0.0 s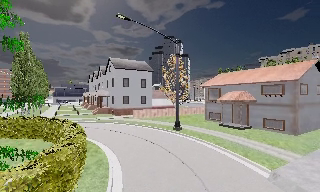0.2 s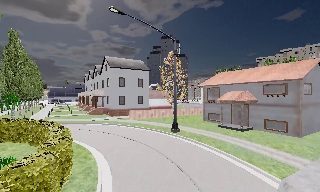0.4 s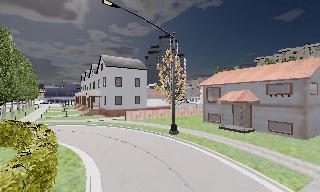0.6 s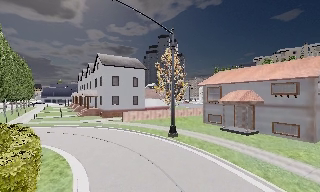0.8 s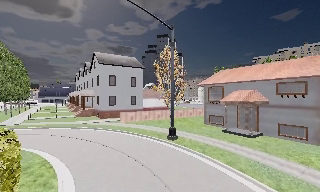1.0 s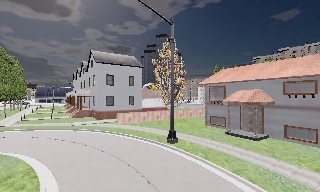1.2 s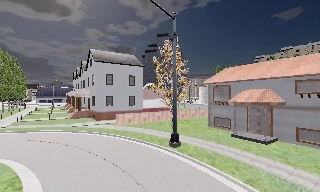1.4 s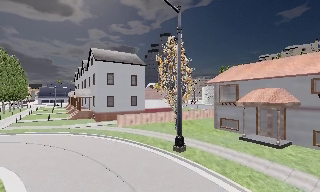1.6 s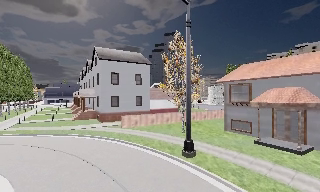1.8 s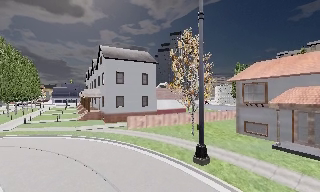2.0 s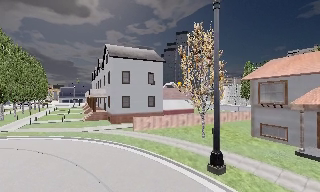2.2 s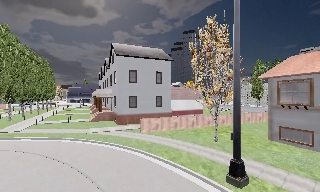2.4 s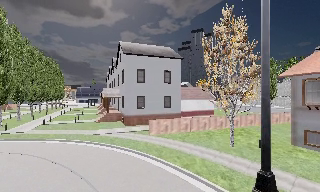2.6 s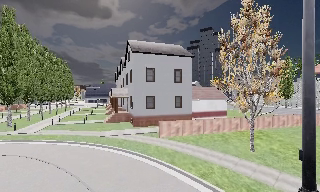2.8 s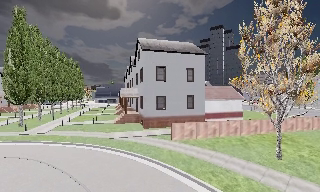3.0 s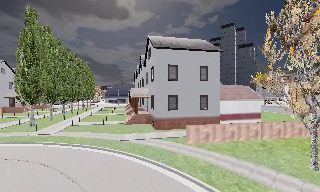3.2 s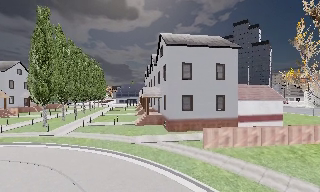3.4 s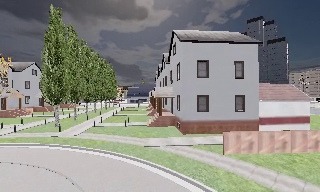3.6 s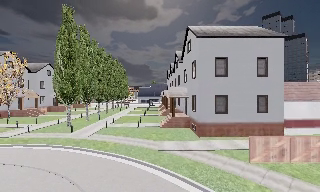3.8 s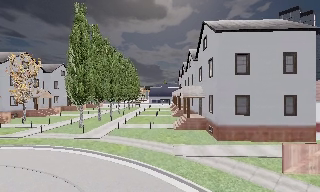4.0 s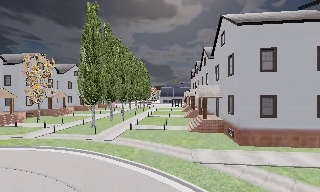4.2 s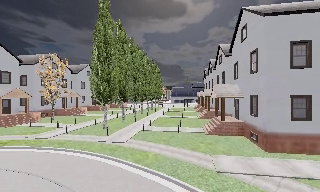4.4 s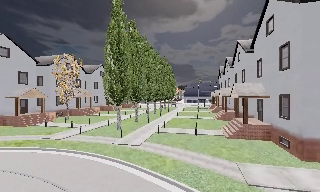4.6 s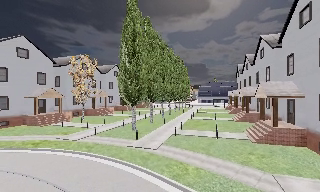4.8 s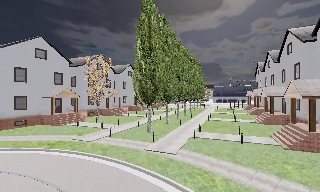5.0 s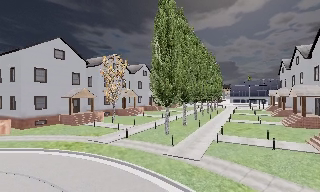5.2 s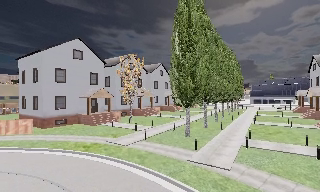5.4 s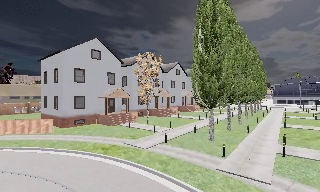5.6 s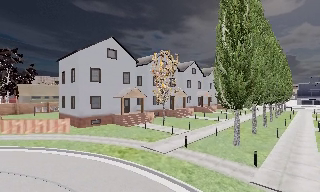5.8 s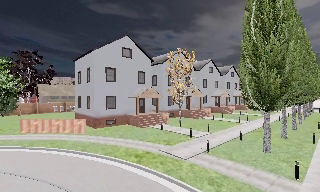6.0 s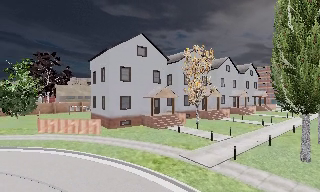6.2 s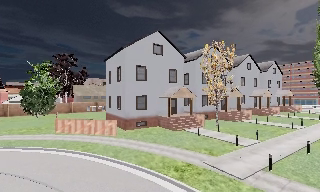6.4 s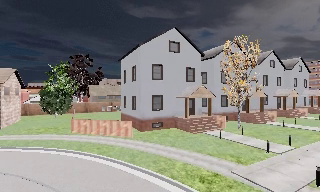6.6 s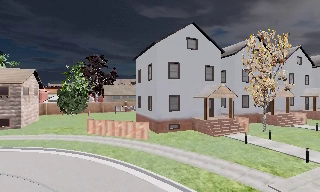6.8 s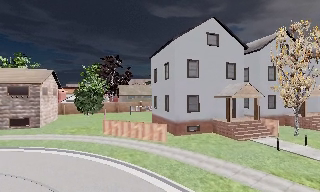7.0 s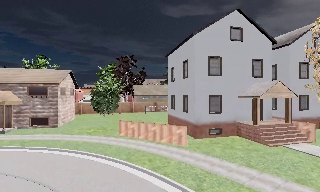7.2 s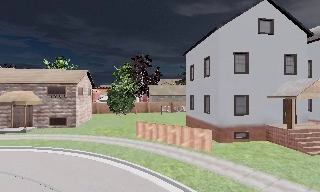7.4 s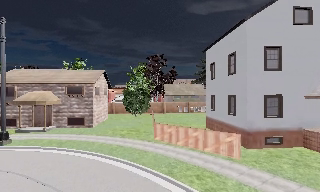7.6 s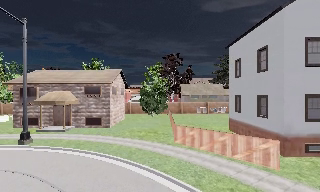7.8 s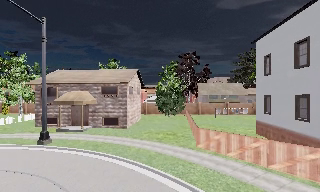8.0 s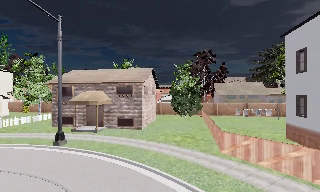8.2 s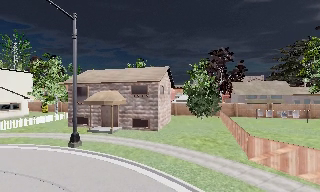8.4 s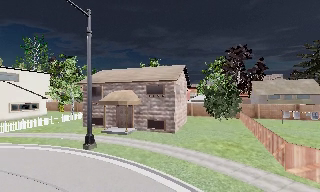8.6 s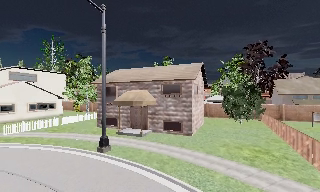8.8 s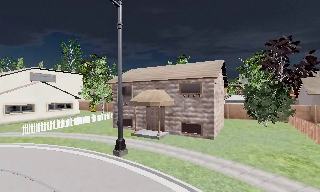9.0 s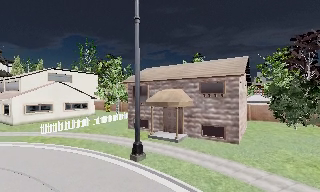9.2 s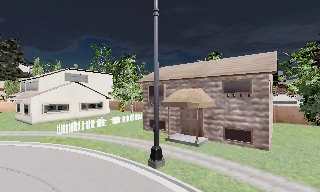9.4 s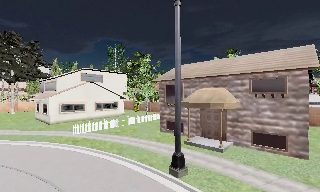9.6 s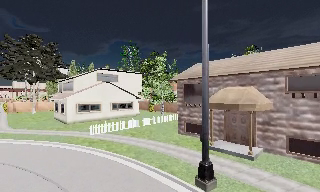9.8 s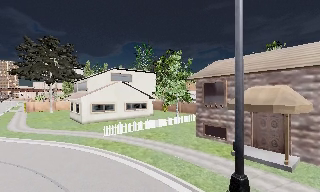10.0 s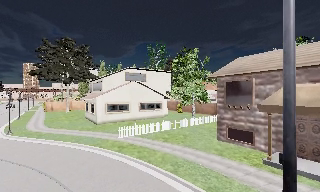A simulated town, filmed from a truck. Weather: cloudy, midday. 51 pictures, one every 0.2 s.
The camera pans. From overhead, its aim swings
counterclockwise.
The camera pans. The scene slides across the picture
to the right.
0.0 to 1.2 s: The camera travels forward, about 6 m, so what stands in front looms larger.
1.2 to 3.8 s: The camera swings to its left by about 35 degrees, and the scene slides to the right. It travels forward, about 13 m.
3.8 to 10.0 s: The scene slides to the right, as the camera pans about 145 degrees to its left. It travels forward and to its left, about 35 m.
The film runs forward here.
